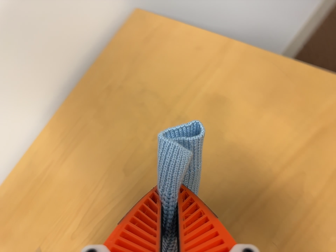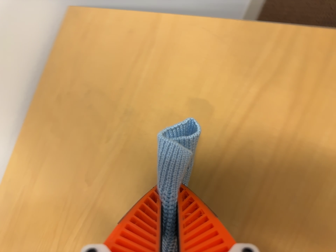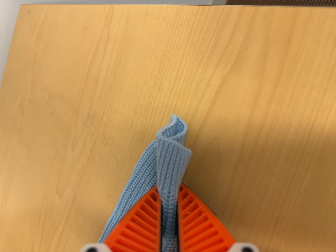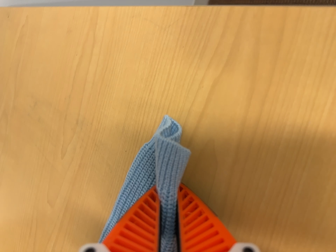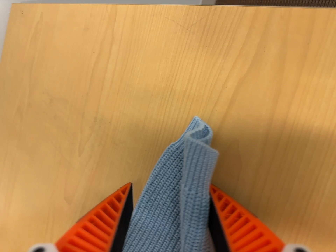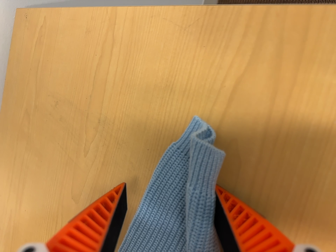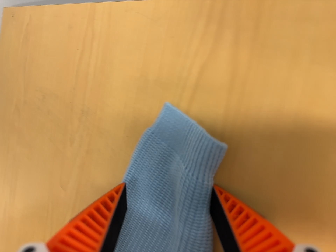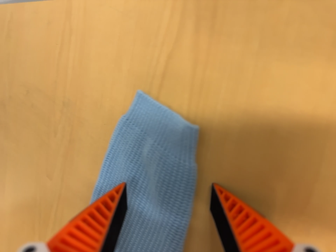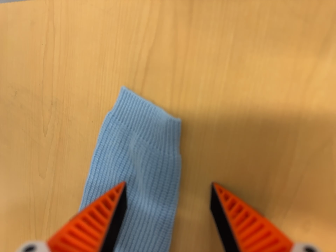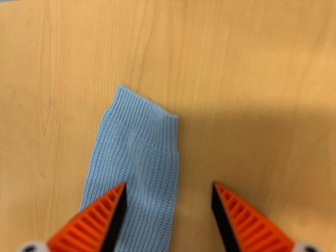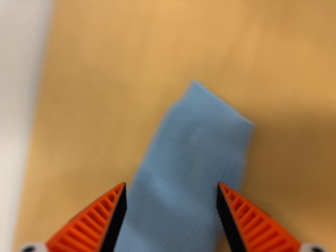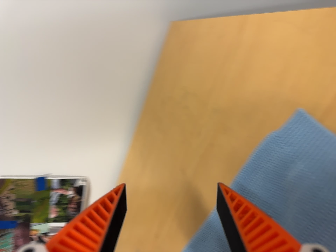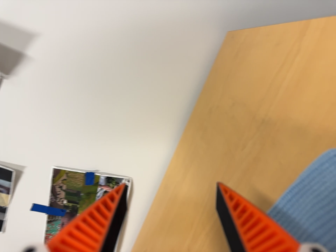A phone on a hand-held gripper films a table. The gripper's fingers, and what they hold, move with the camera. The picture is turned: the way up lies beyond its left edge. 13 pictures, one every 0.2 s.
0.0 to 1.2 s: The camera travels to its right, about 10 cm, so close, fixed things drift to the left. Its aim tips toward the bottom of its view by about 10 degrees, and the scene shifts upward. It rolls about its line of sight by about 25 degrees, and the scene rotates counterclockwise.
1.2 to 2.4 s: The scene slides to the right, as the camera pans about 40 degrees to its left. It rolls about its line of sight by about 20 degrees, and the scene rotates clockwise.
The film runs backward here.
